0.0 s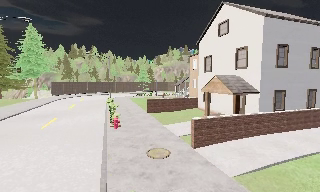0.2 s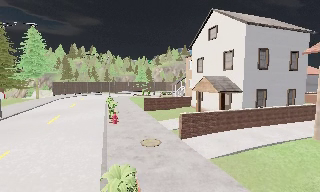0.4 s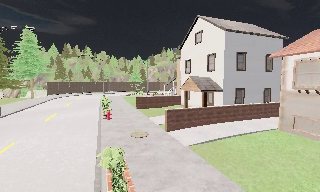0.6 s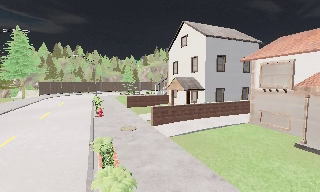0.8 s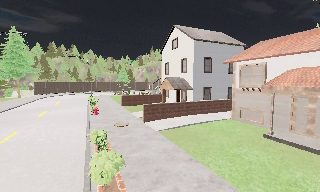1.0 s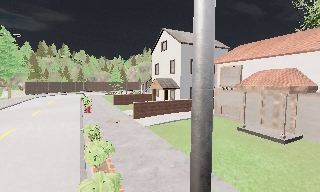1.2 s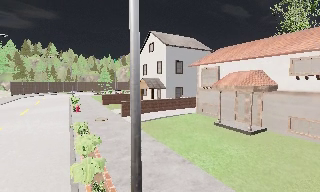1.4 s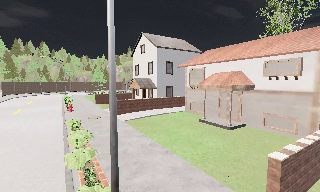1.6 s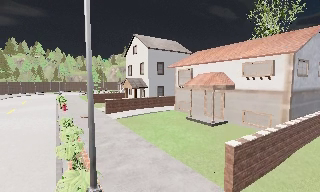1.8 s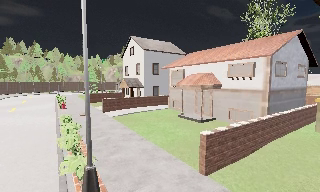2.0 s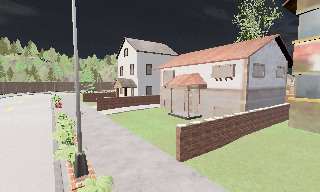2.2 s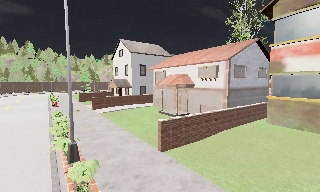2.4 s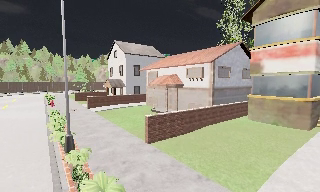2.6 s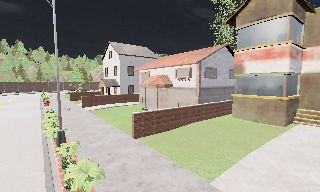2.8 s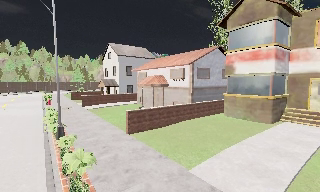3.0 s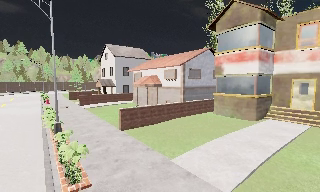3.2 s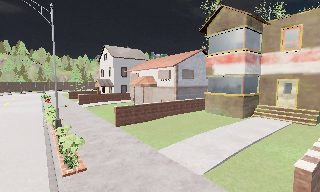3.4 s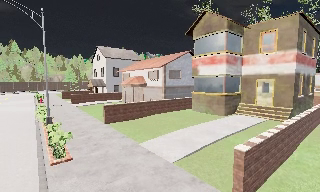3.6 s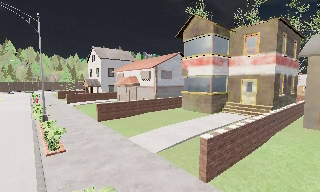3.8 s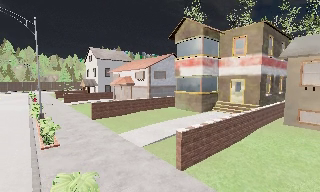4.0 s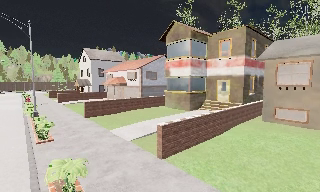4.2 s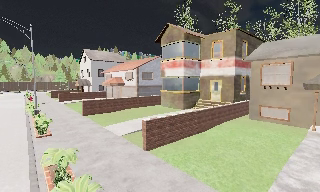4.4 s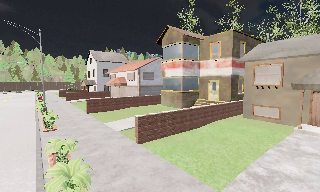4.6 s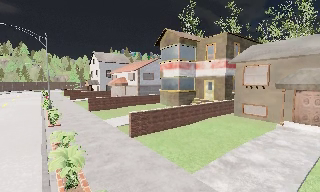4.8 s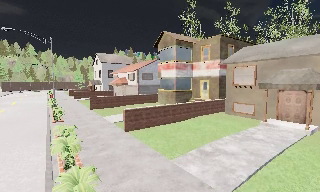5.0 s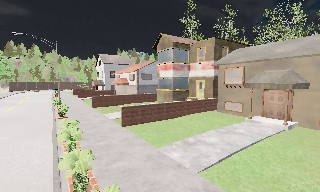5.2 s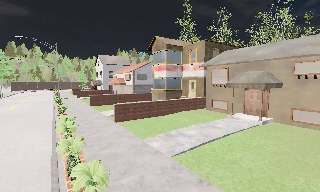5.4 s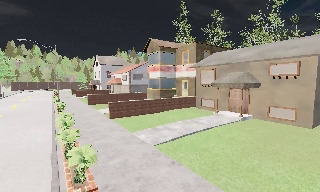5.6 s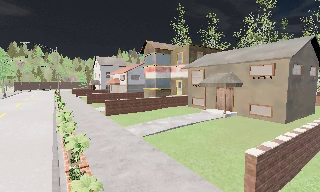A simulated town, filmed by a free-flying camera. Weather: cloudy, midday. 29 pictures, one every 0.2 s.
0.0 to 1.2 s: The camera swings to its right by about 10 degrees, and the scene slides to the left. It travels backward, about 7 m, so what stands in front gets smaller.
1.2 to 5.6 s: The camera travels backward and to its right, about 25 m, so what stands in front gets smaller.
The film runs backward here.
